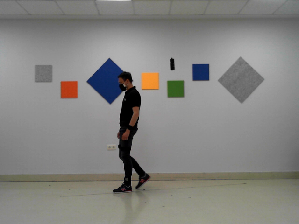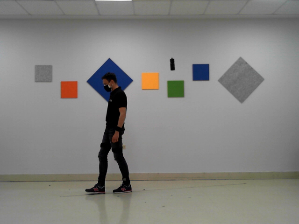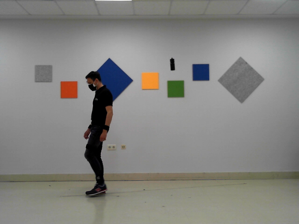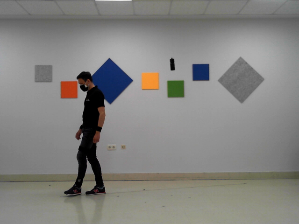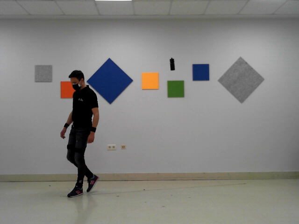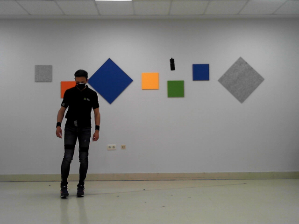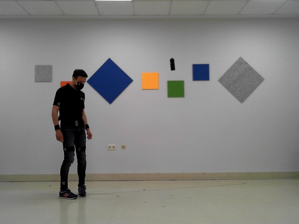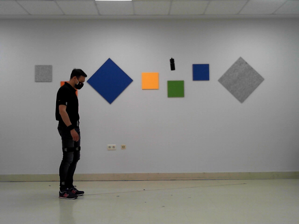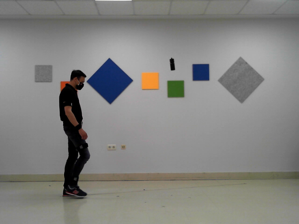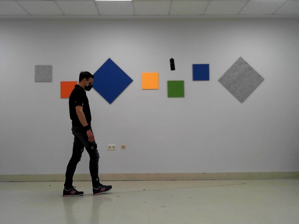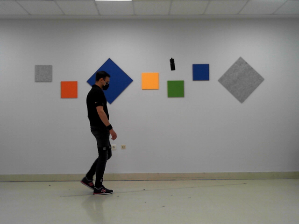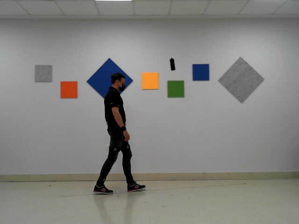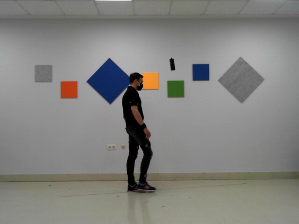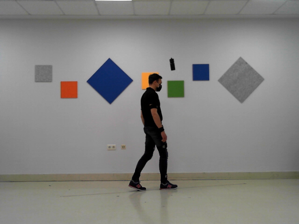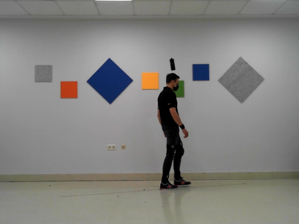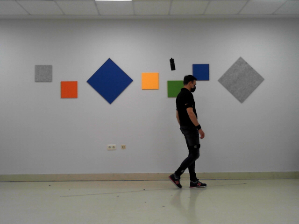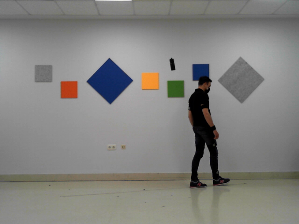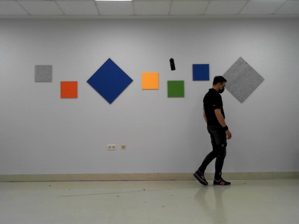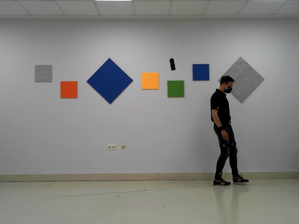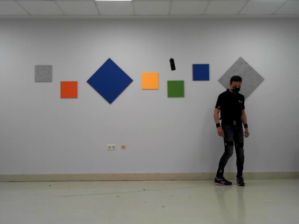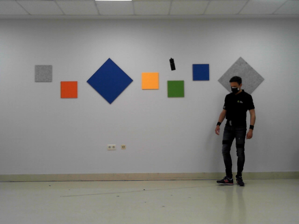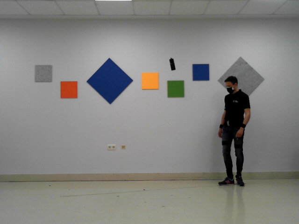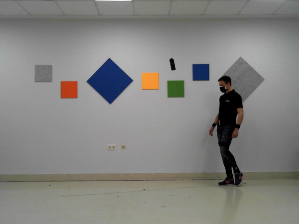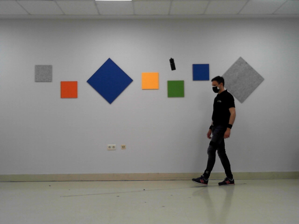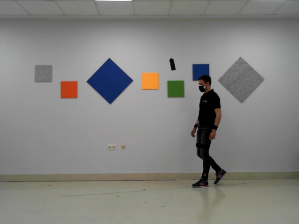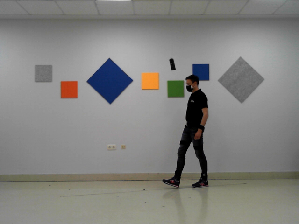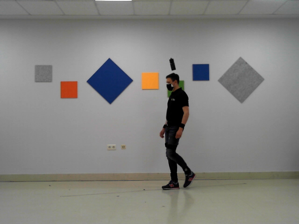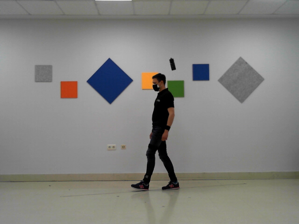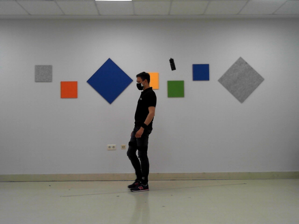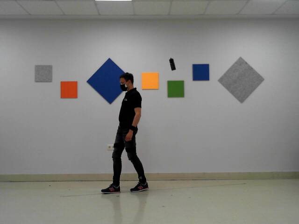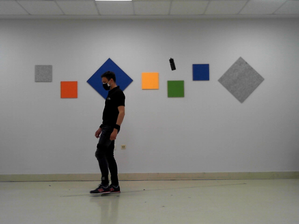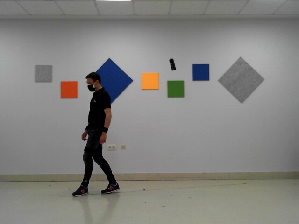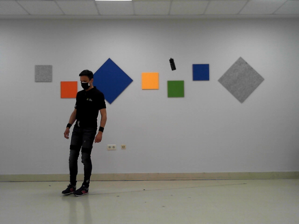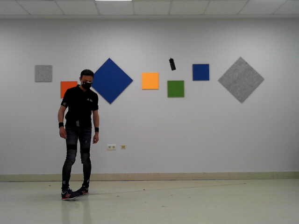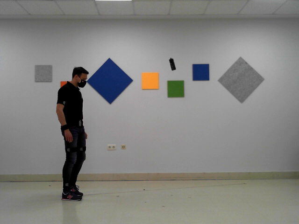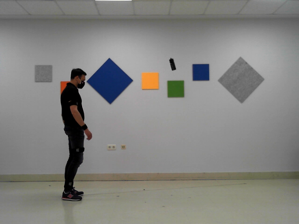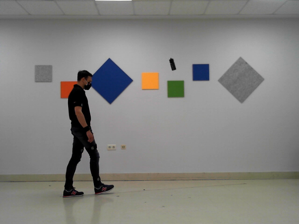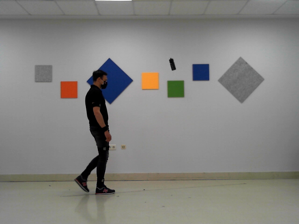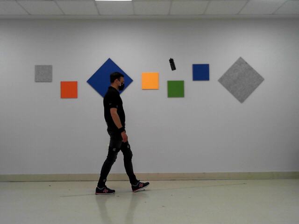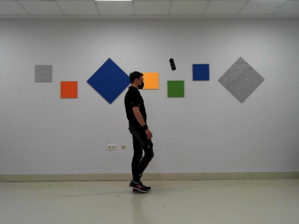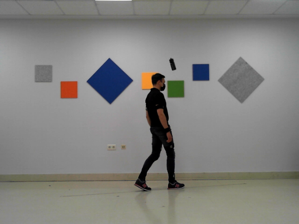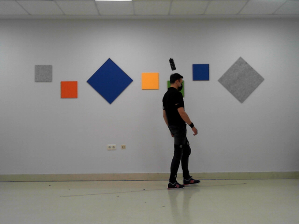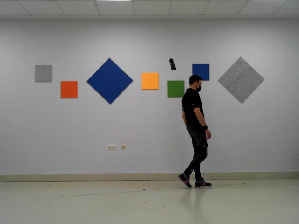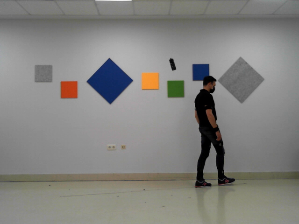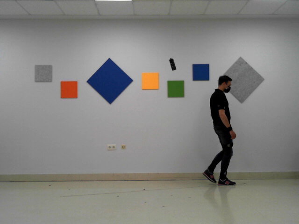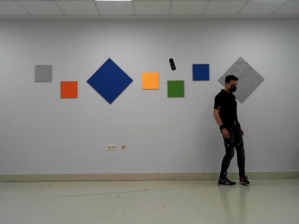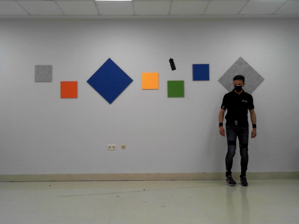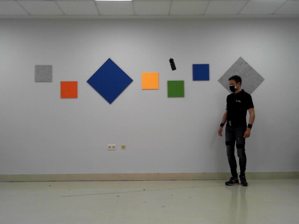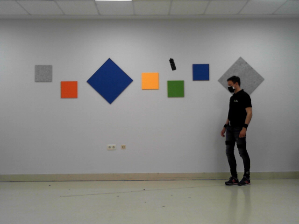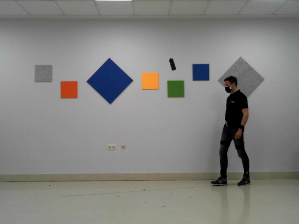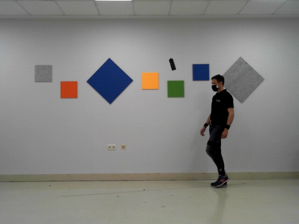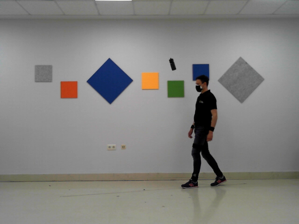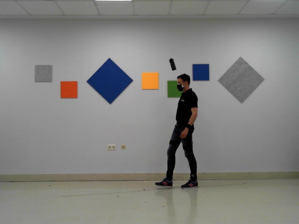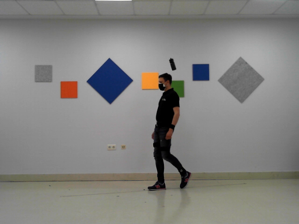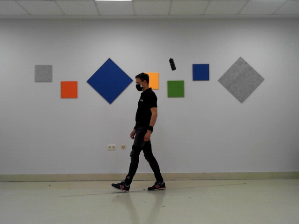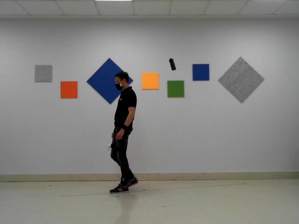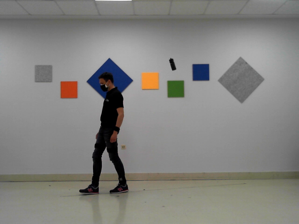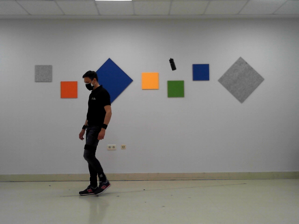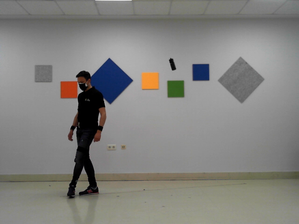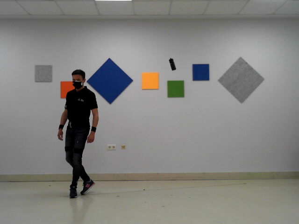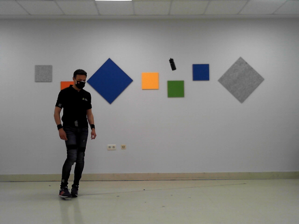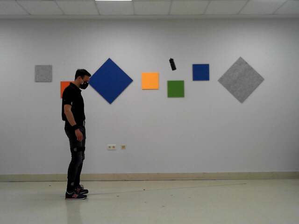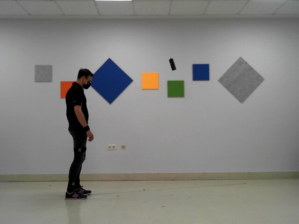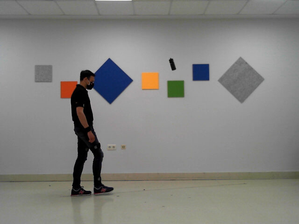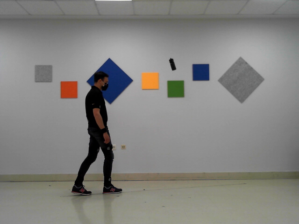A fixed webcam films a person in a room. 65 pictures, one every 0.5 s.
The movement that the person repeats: Walk along a line.
